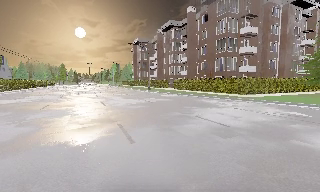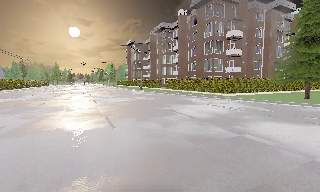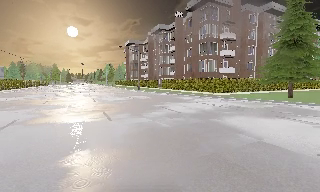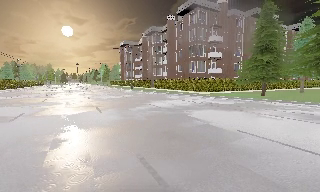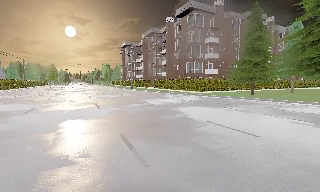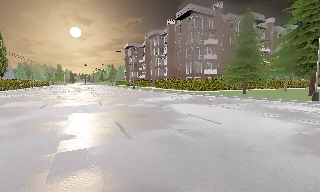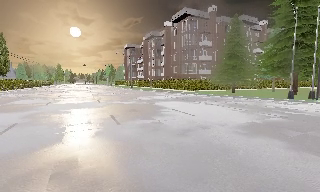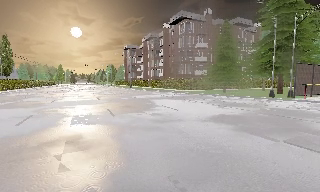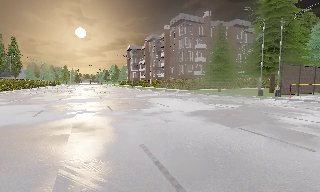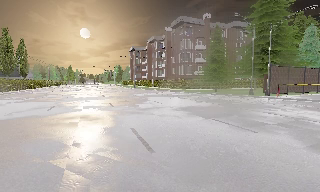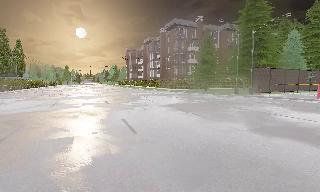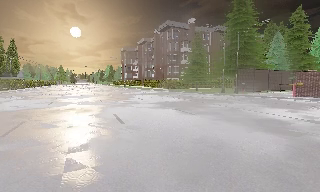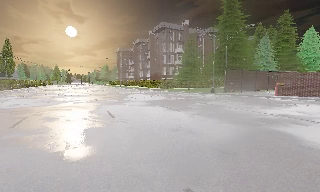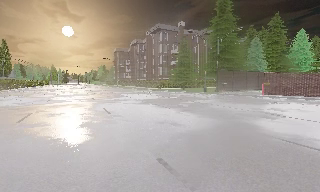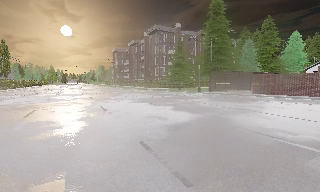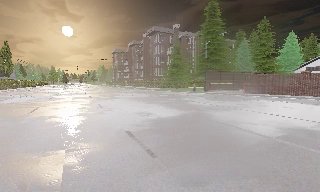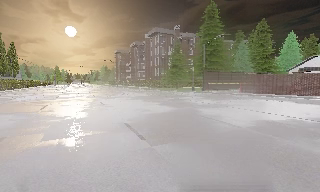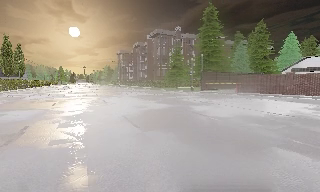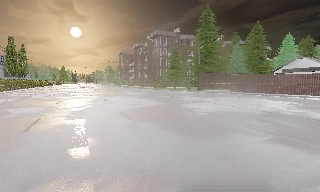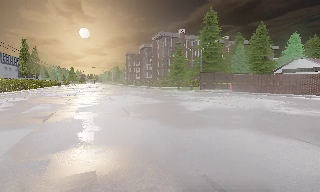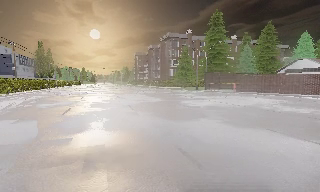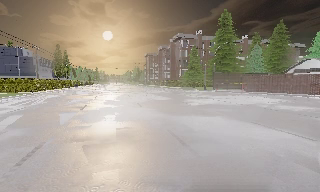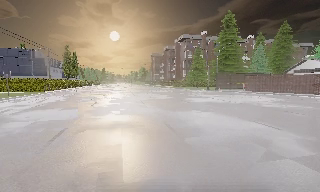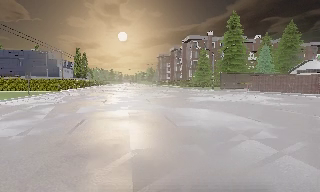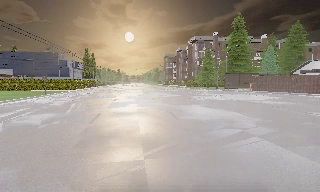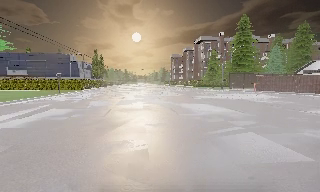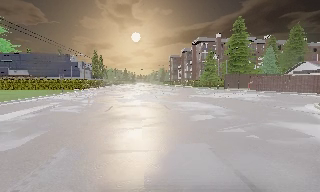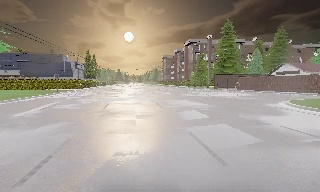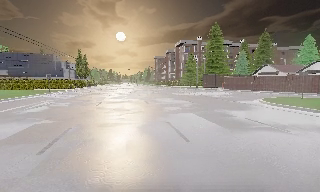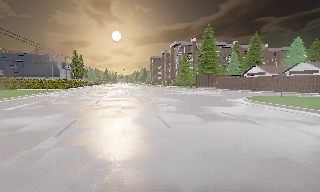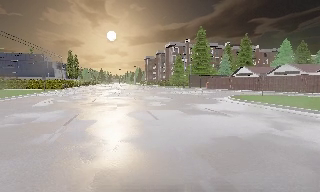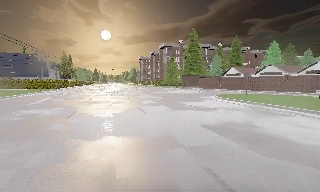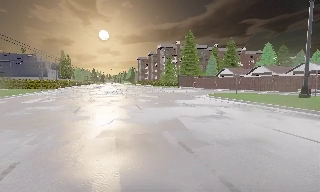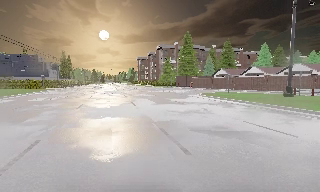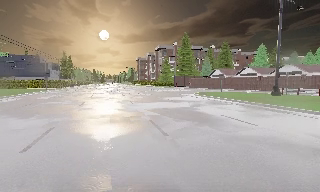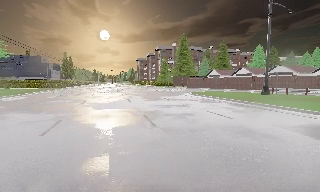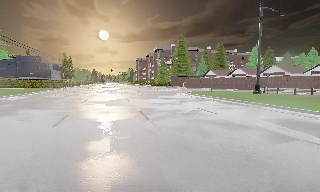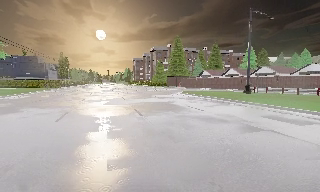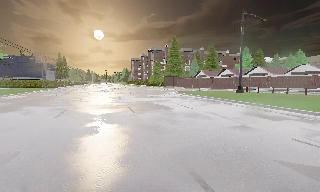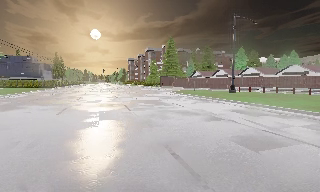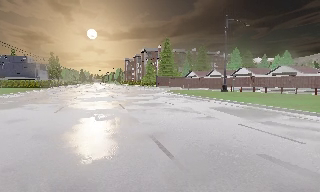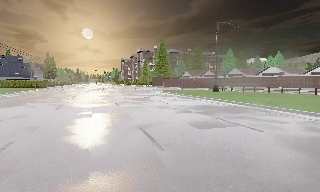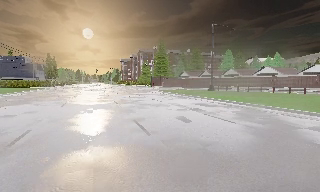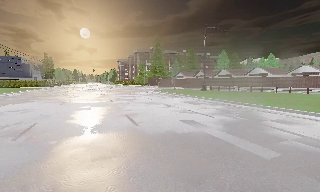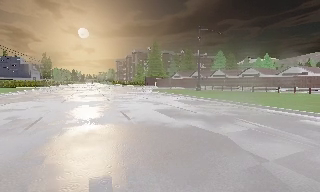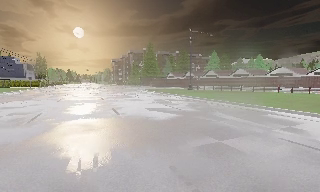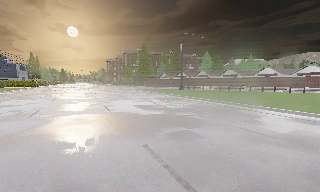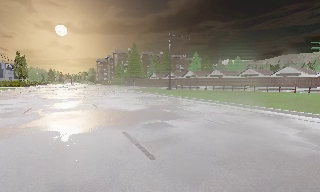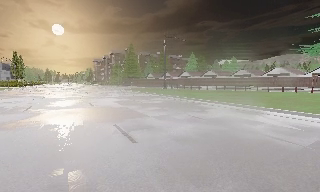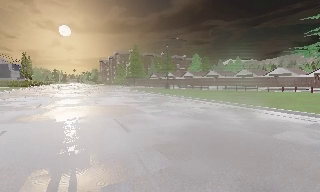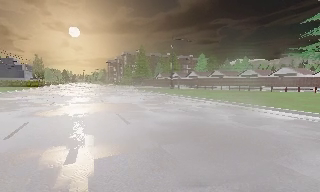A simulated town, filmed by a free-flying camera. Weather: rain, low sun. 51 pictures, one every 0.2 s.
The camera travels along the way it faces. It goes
backward.
0.0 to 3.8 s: The camera travels backward and to its right, about 25 m, so what stands in front gets smaller.
3.8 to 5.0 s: The camera pans to its left, which is counterclockwise from overhead, by about 15 degrees. It travels backward, about 7 m, so what stands in front gets smaller.
5.0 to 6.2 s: The camera pans to its right, which is clockwise from overhead, by about 10 degrees. It travels backward, about 7 m, so what stands in front gets smaller.
6.2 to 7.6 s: The camera travels backward, about 8 m, so what stands in front gets smaller. It loses speed.
7.6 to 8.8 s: The camera travels backward, about 6 m, so what stands in front gets smaller.
8.8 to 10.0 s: The camera travels backward and to its right, about 7 m, so what stands in front gets smaller.
The film runs forward here.
